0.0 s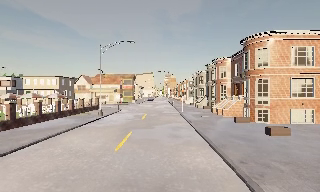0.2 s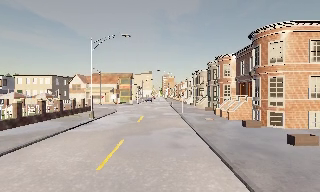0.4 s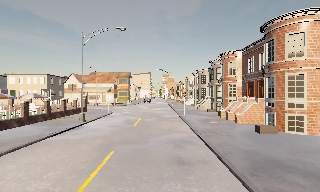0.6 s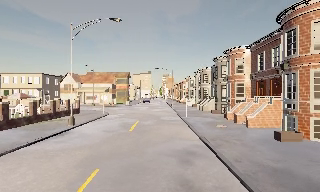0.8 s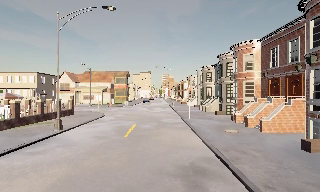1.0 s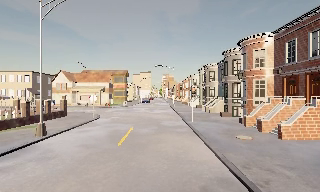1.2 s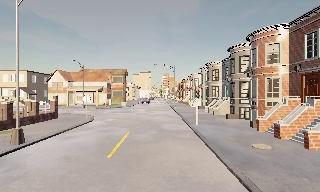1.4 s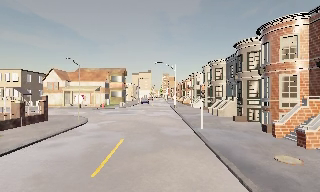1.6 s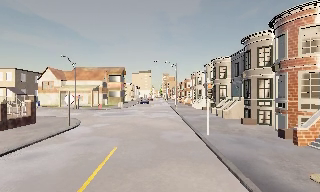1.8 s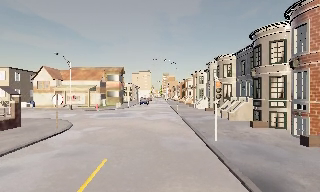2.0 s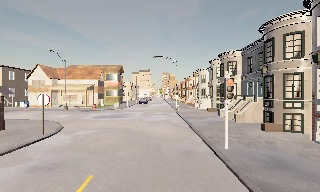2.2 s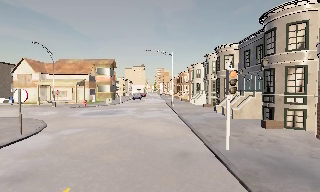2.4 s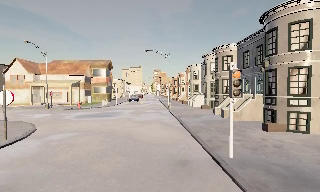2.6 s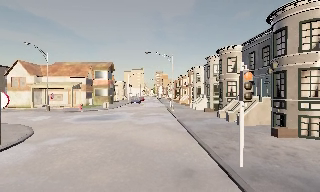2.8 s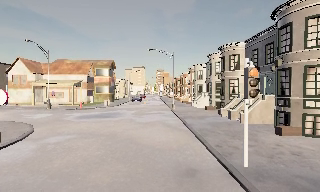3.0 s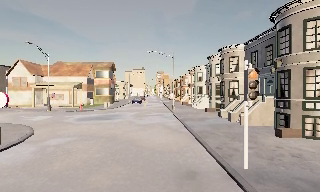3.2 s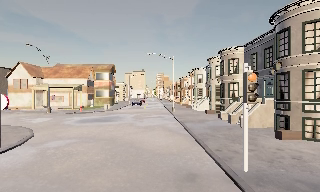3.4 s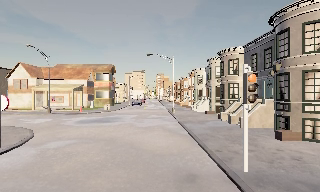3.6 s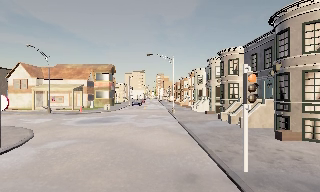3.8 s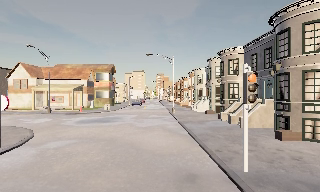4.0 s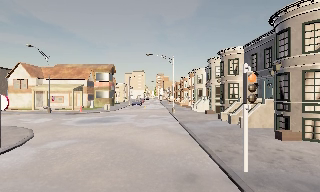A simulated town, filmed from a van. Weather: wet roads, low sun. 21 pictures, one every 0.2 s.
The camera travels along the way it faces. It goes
forward.
0.0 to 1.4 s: The camera travels forward, about 11 m, so what stands in front looms larger.
1.4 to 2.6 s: The camera travels forward, about 6 m, so what stands in front looms larger. It loses speed.
2.6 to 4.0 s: The camera shifts only a little, or ends up much as it began.
The film runs forward here.
